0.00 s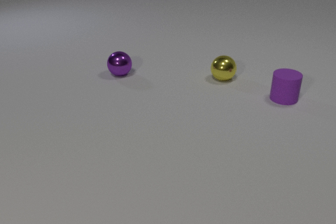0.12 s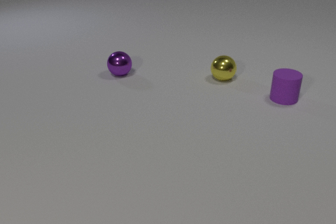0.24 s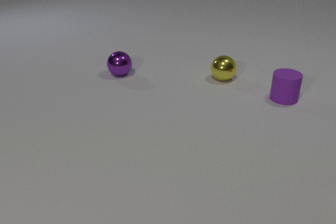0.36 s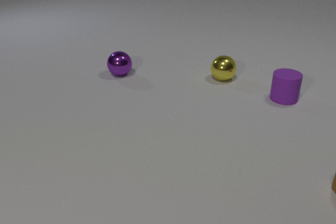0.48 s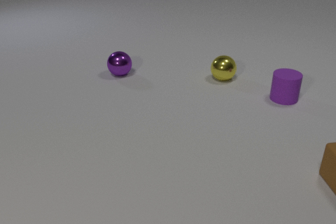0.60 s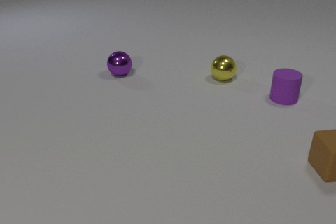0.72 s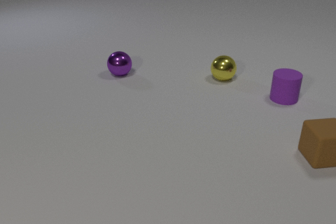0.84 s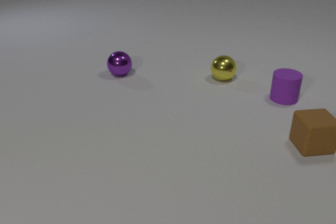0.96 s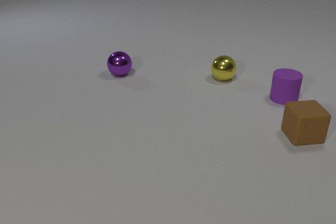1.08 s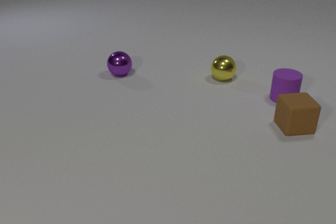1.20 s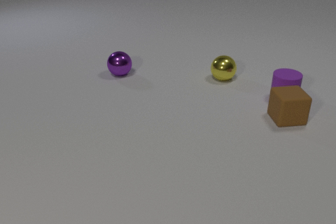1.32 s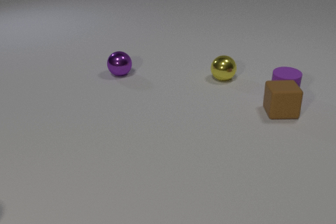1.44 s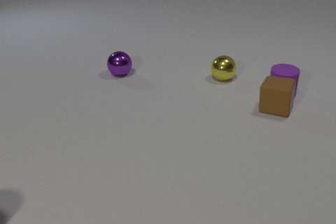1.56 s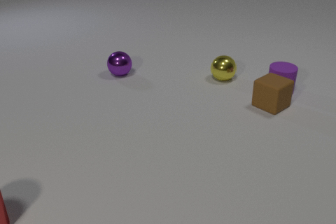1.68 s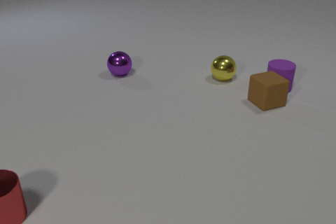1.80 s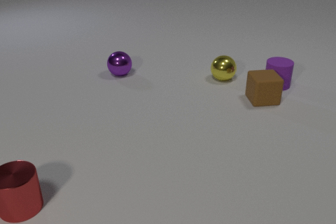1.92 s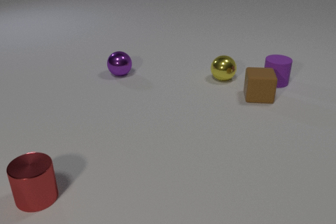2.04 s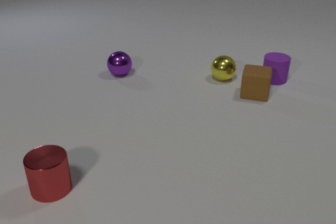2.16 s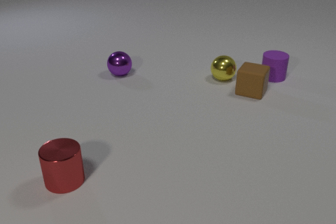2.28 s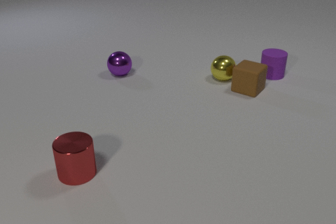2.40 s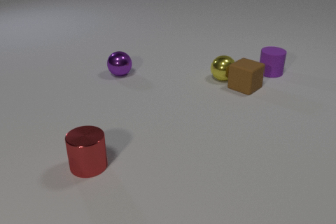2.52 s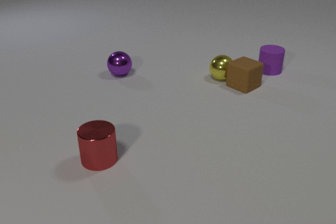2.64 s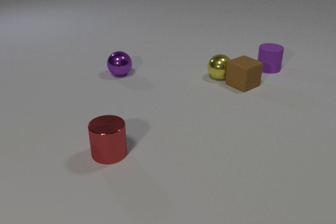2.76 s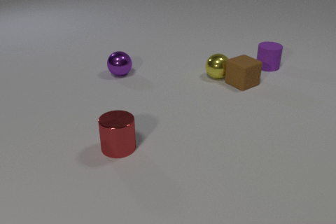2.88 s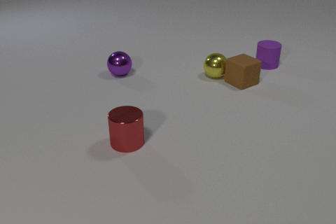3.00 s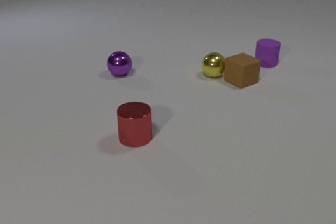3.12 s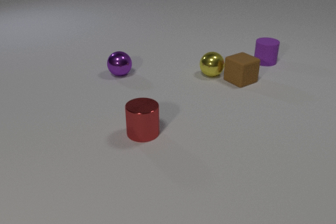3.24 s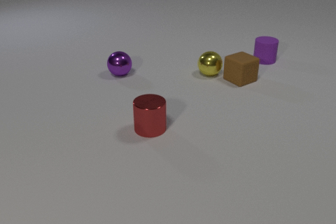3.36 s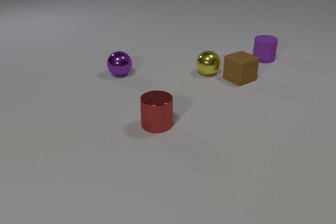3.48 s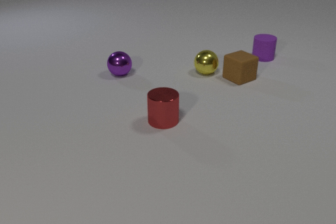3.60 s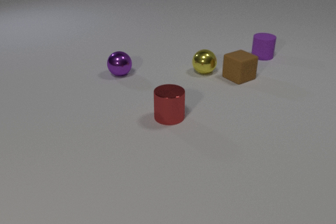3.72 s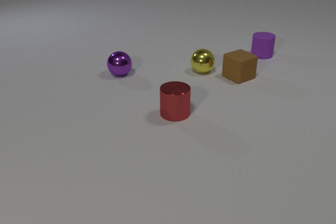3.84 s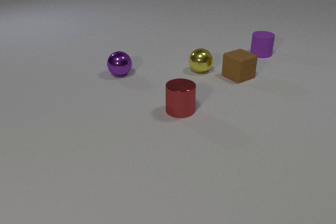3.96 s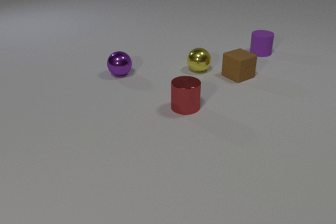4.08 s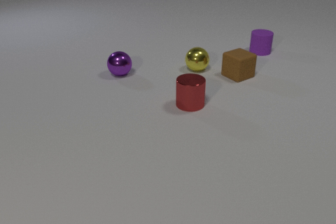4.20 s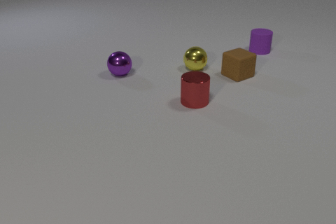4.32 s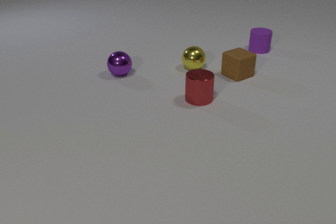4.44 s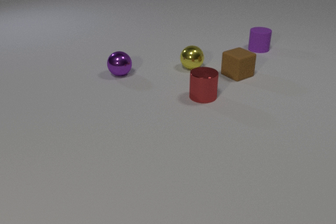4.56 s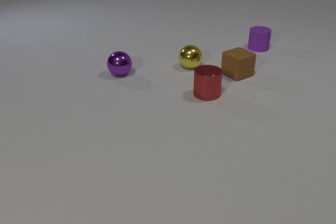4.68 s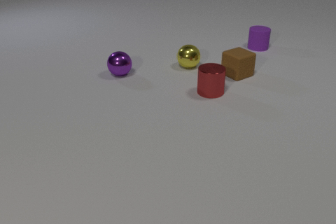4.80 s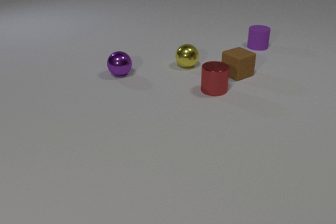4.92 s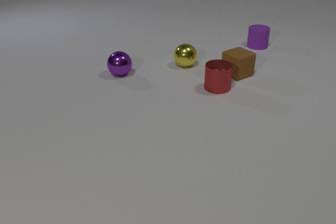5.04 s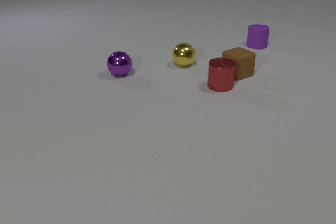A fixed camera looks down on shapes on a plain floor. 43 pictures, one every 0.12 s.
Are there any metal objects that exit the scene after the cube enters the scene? no.
How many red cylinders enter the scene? 1.
What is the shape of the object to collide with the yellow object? cube.
0.00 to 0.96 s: The brown rubber cube comes in at the right edge, slides away from the camera and to the left.
0.96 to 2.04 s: The brown rubber cube slides away from the camera and to the left, spins clockwise seen from above by about 105 degrees, its near face sliding to the left. The purple rubber cylinder slides away from the camera. The red metal cylinder comes in at the left edge, slides to the right and away from the camera. The brown rubber cube and the purple rubber cylinder collide.
2.04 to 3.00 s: The brown rubber cube slides away from the camera and to the left, spins so that its near face slides to the left, clockwise seen from above. The purple rubber cylinder slides away from the camera. The yellow metal sphere rolls to the left and away from the camera. The red metal cylinder slides to the right and away from the camera. The brown rubber cube and the yellow metal sphere collide.
3.00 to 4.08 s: The brown rubber cube slides away from the camera. The purple rubber cylinder slides away from the camera. The yellow metal sphere rolls to the left and away from the camera. The red metal cylinder slides away from the camera and to the right.
4.08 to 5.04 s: The purple rubber cylinder slides away from the camera. The yellow metal sphere rolls to the left and away from the camera. The red metal cylinder slides away from the camera and to the right.
